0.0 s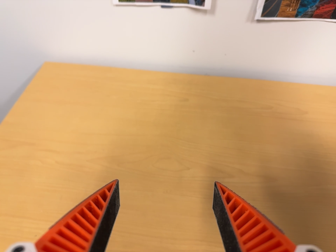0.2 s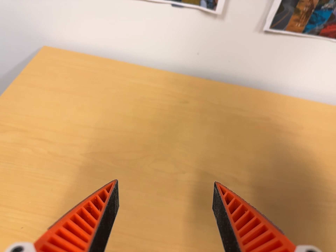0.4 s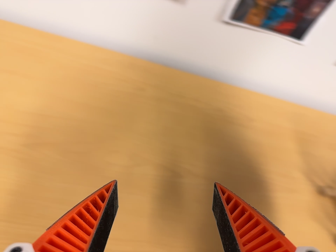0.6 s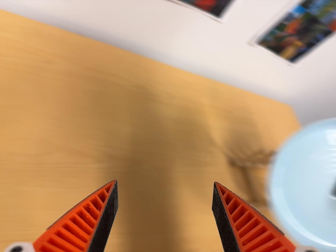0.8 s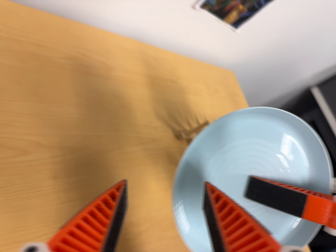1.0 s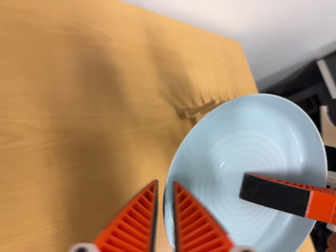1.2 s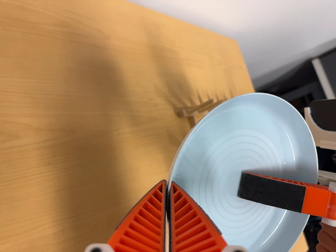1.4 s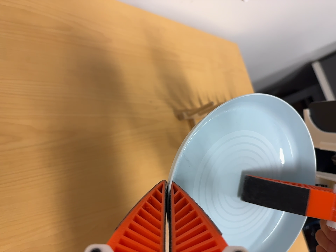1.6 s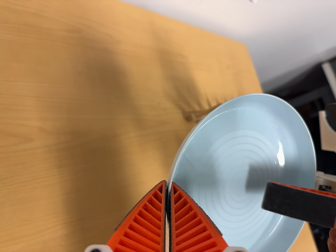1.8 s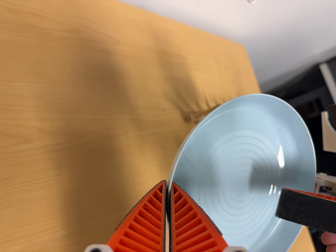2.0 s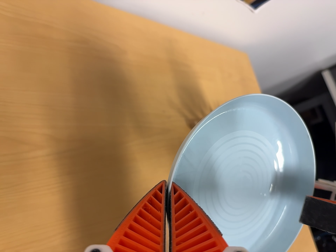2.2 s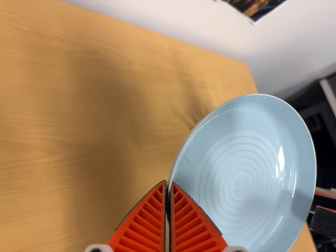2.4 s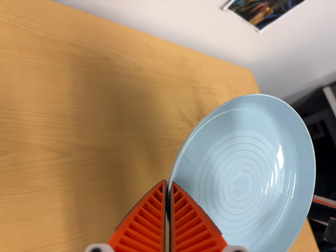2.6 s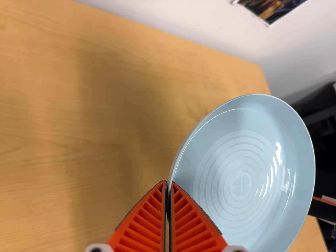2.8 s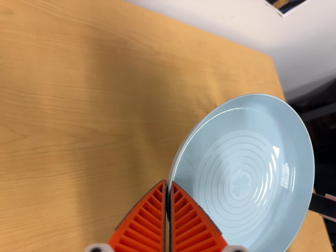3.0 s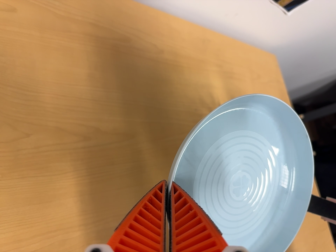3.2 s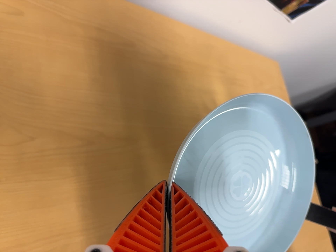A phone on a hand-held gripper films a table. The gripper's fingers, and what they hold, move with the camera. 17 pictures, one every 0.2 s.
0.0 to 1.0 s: The scene slides to the left, as the camera pans about 45 degrees to its right. It travels forward and toward the top of its view, about 16 cm. Its aim tips toward the bottom of its view by about 30 degrees.
1.0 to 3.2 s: The camera travels to its left, about 7 cm, so close, fixed things drift to the right.
The film runs backward here.
